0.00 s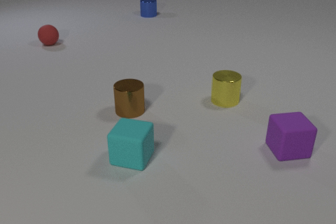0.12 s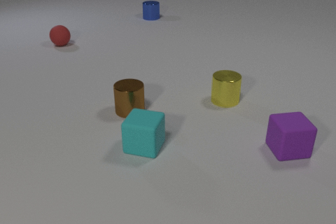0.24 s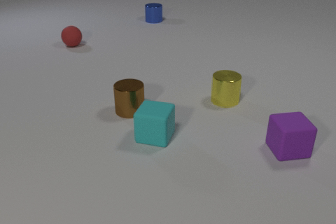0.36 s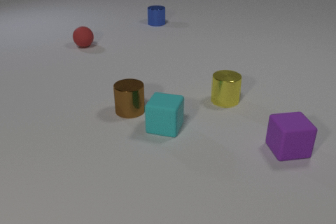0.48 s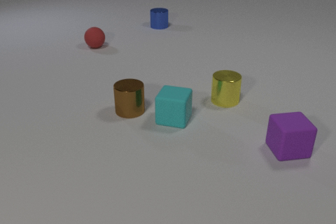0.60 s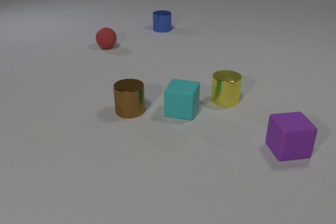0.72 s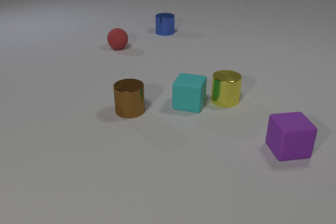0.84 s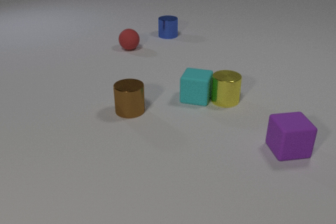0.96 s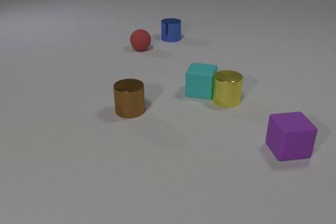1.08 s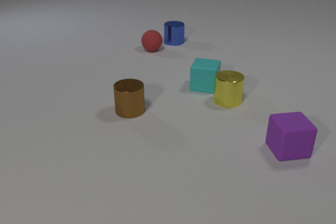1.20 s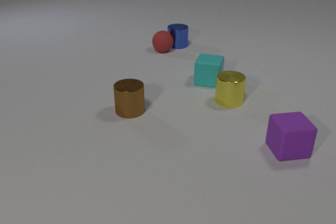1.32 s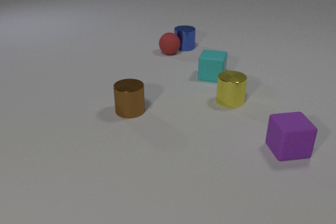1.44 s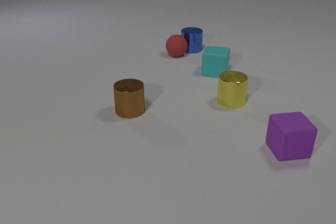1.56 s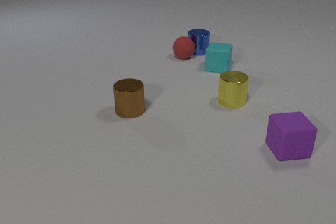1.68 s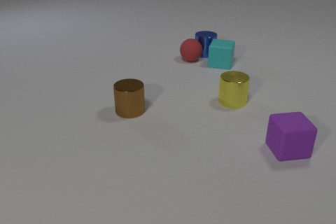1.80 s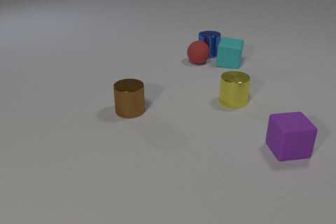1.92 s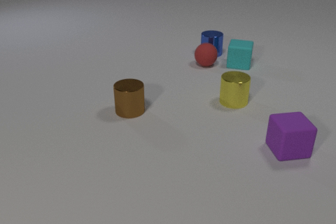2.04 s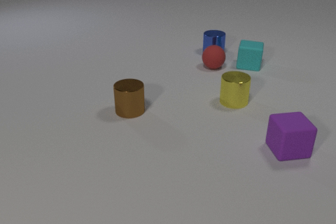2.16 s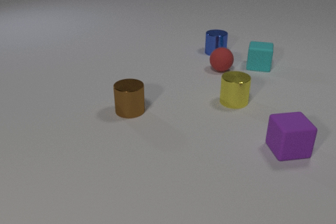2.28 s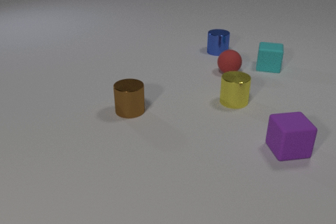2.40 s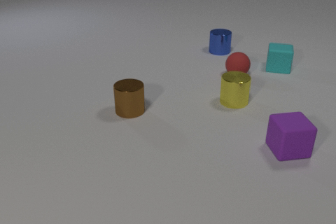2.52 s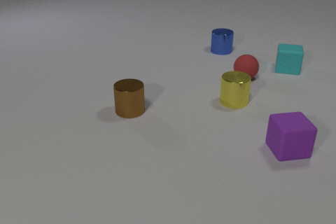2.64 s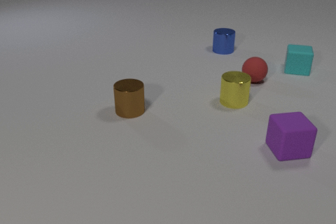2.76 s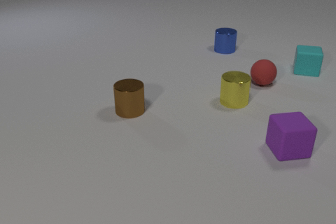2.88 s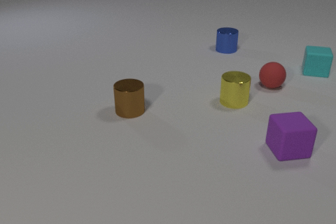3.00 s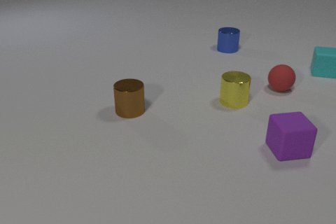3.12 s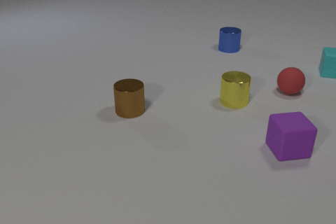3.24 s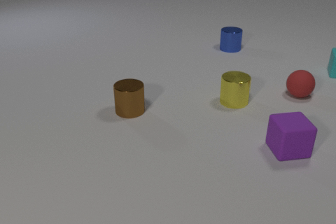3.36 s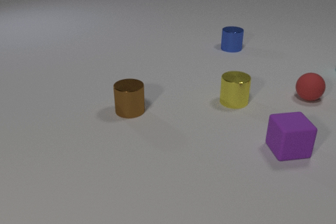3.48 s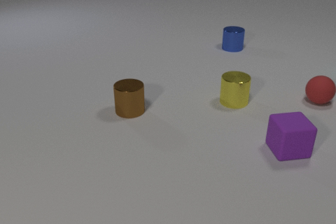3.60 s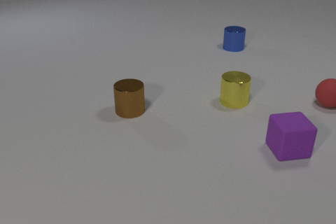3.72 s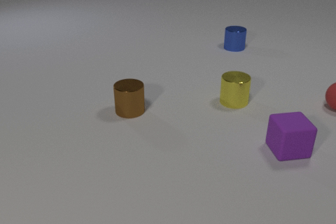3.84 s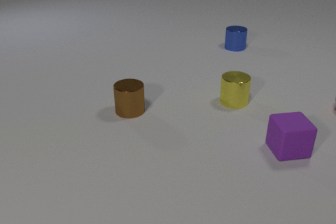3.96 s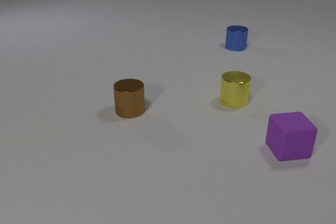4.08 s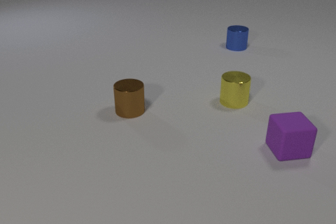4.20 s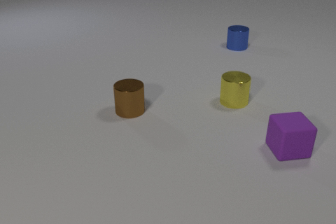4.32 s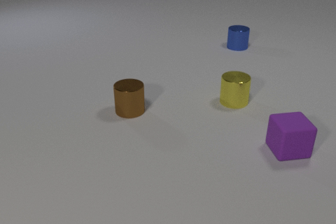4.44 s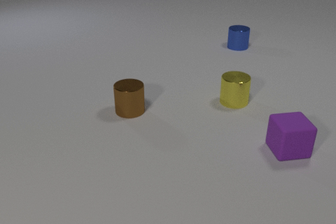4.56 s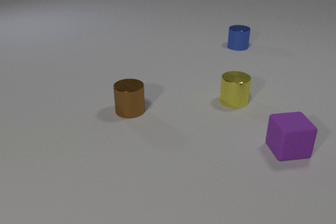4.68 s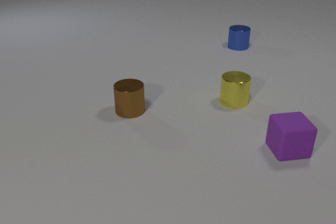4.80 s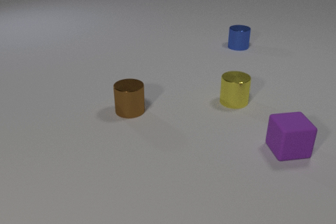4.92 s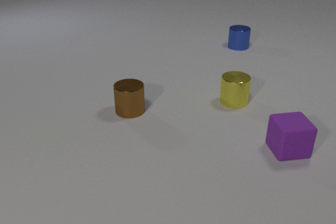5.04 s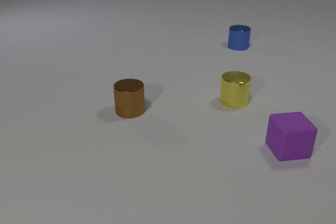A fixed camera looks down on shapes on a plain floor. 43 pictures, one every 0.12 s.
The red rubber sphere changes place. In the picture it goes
to the right.
0.00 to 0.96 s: The red rubber sphere rolls to the right. The blue metal cylinder slides toward the camera. The cyan rubber cube slides away from the camera and to the right. The yellow metal cylinder and the cyan rubber cube collide.
0.96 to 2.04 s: The red rubber sphere rolls to the right and toward the camera. The blue metal cylinder slides to the right and toward the camera. The yellow metal cylinder slides to the right. The cyan rubber cube slides away from the camera and to the right. The red rubber sphere and the blue metal cylinder collide. The blue metal cylinder and the cyan rubber cube collide.
2.04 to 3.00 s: The red rubber sphere rolls to the right and toward the camera. The blue metal cylinder slides to the right and away from the camera. The cyan rubber cube slides to the right.
3.00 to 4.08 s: The red rubber sphere rolls to the right, leaves at the right edge. The blue metal cylinder slides to the right and away from the camera. The cyan rubber cube slides to the right, leaves at the right edge.
4.08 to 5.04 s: Next to nothing moves.
What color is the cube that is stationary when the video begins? purple.
How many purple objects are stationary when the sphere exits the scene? 1.
What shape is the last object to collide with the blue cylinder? cube.
